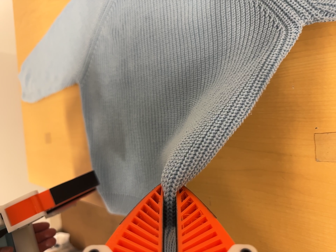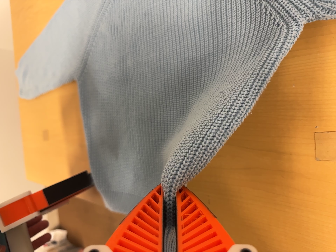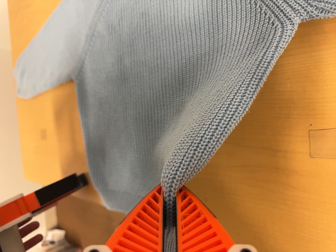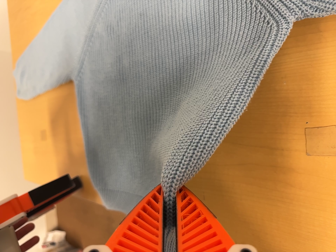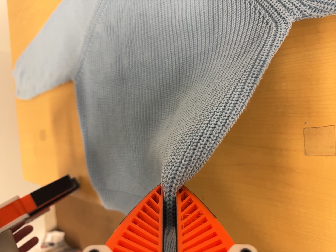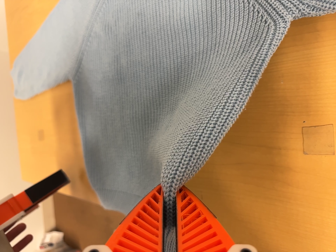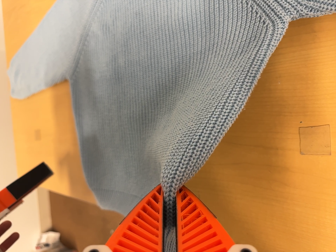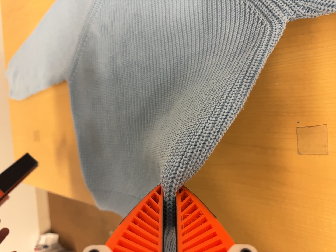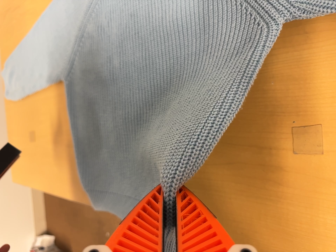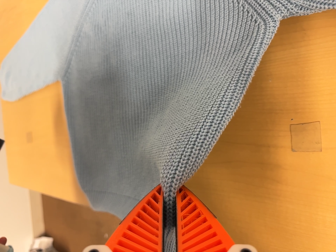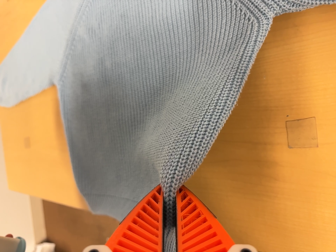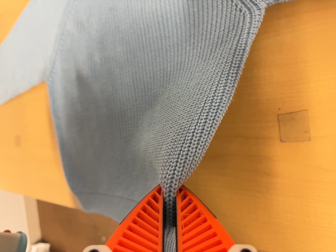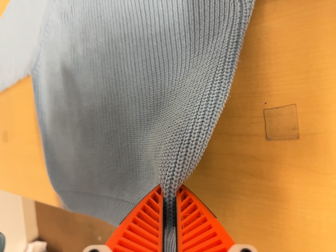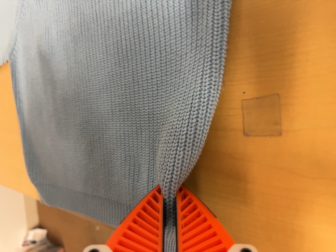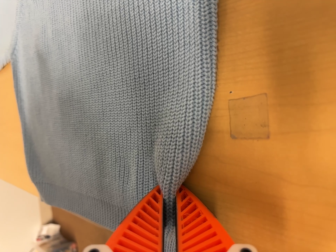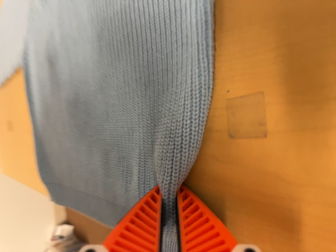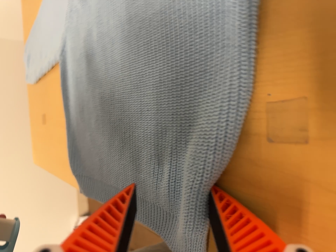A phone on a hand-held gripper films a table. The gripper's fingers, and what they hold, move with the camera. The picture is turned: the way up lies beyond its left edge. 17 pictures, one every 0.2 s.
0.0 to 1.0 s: The camera keeps its place and its aim.
1.0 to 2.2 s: The camera shifts only a little, or ends up much as it began.
2.2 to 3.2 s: The camera pans to its left by about 10 degrees. It travels to its right and forward, about 10 cm.
The film runs backward here.
